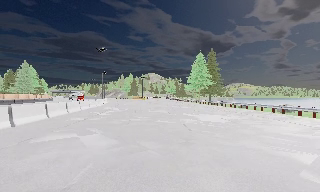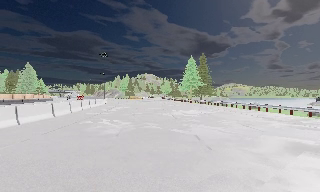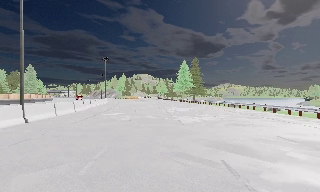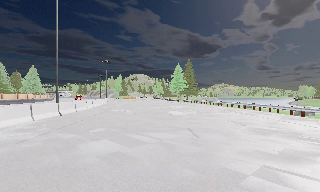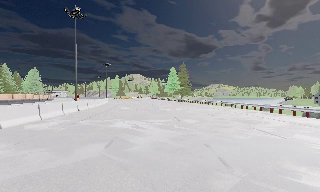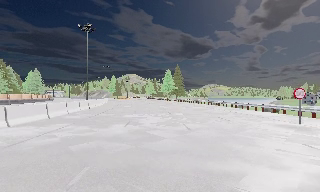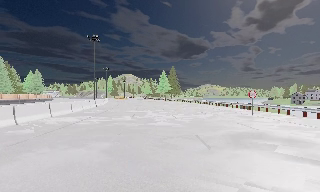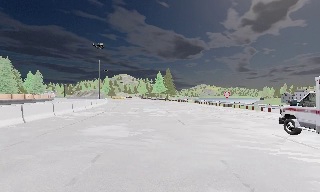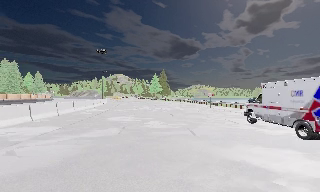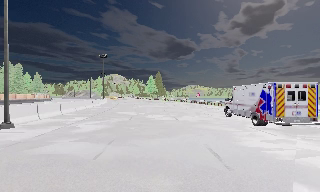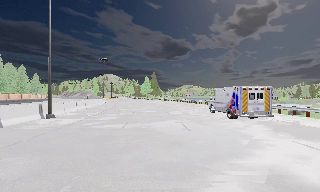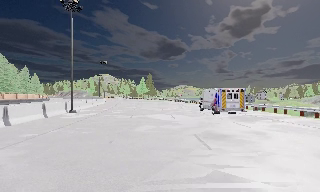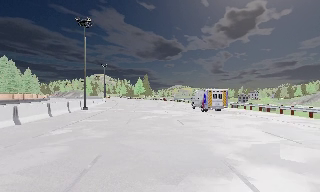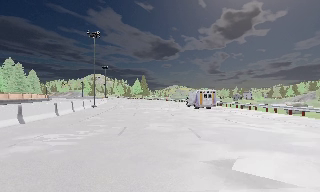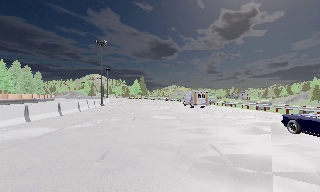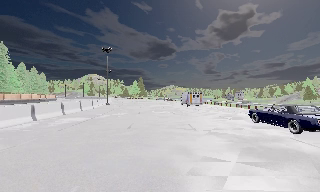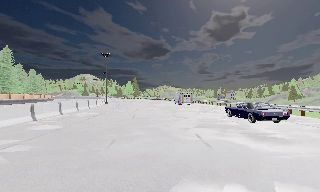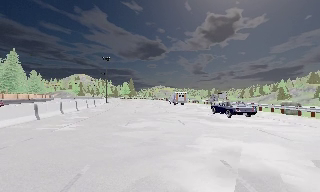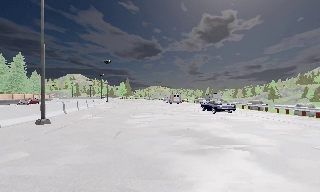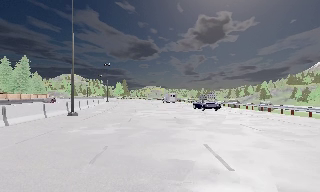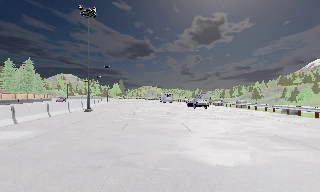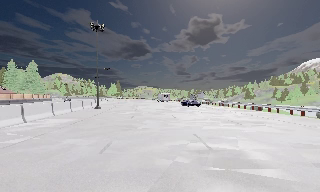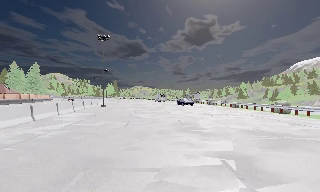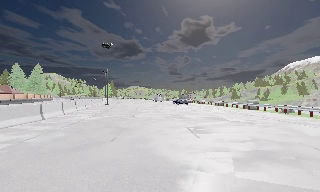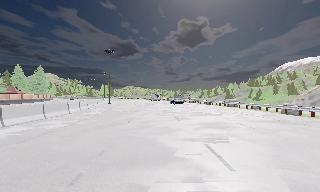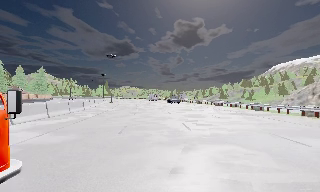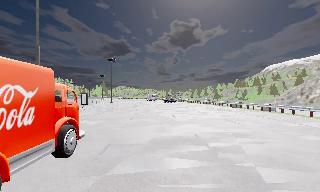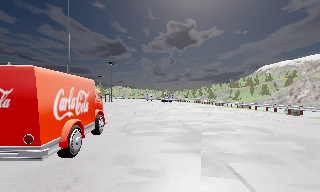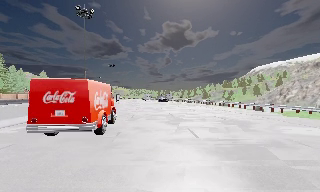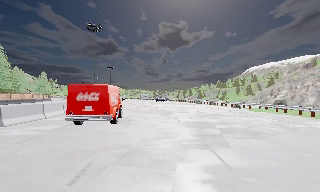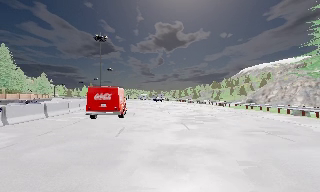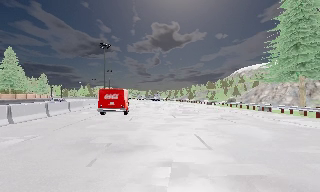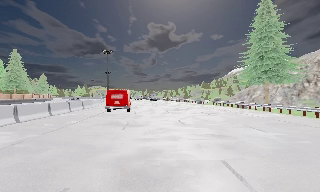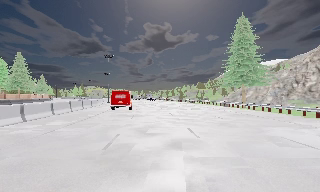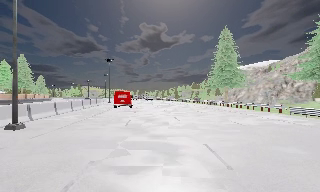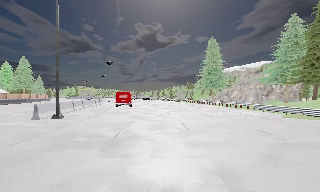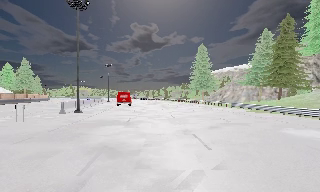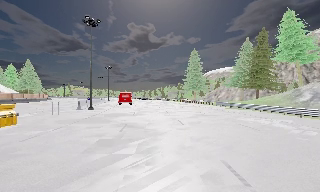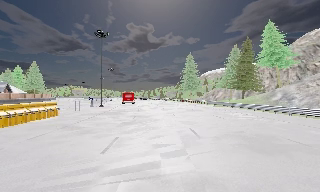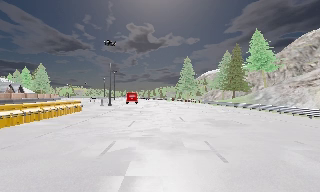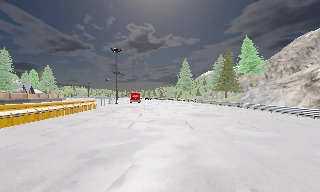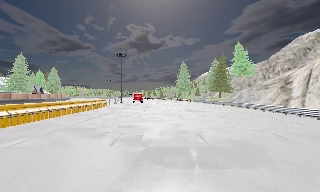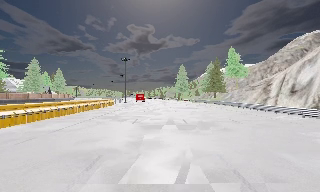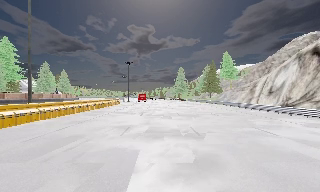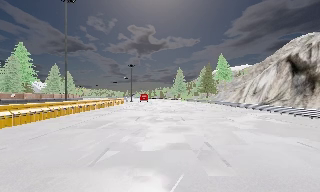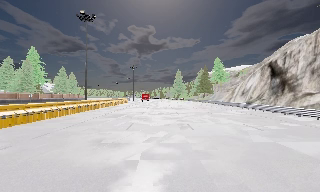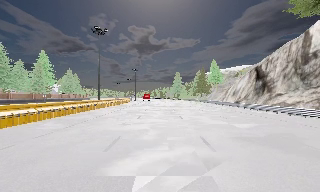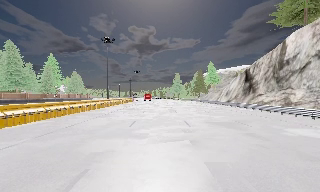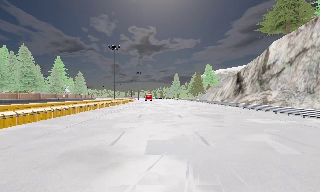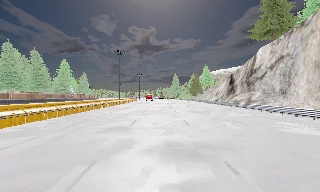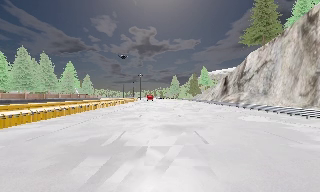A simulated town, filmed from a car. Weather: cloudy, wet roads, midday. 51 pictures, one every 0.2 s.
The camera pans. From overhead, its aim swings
clockwise.
The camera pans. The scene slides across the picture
to the left.
0.0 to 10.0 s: The camera swings to its right by about 55 degrees, and the scene slides to the left. It travels backward, about 215 m.
The film runs backward here.
